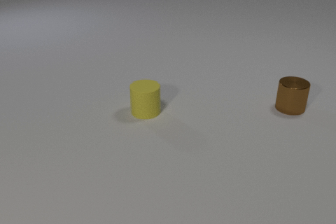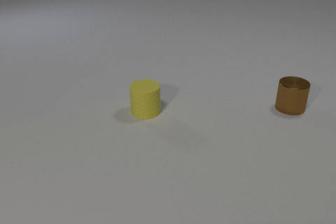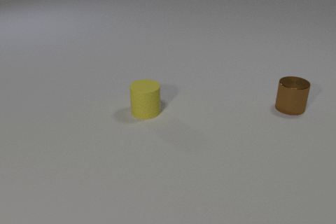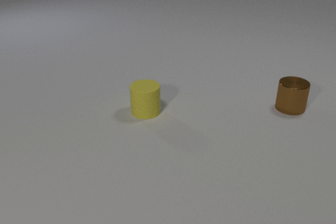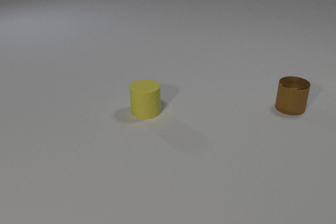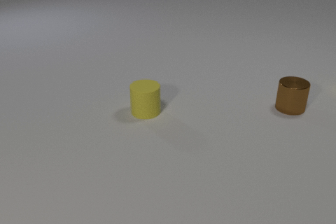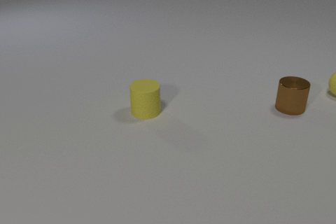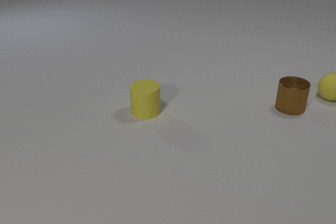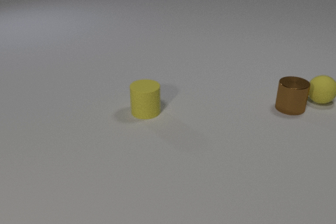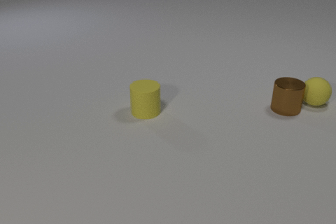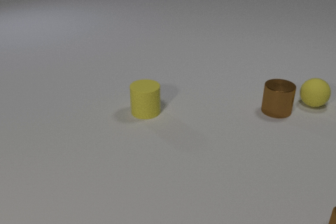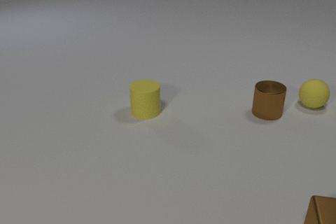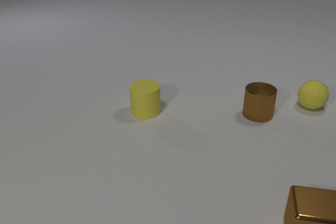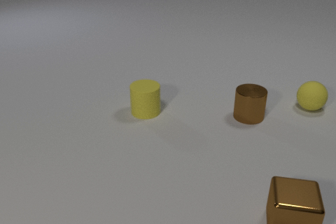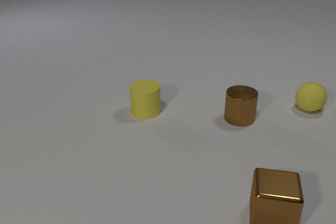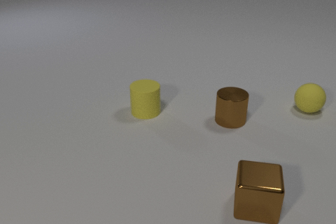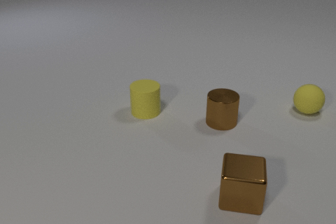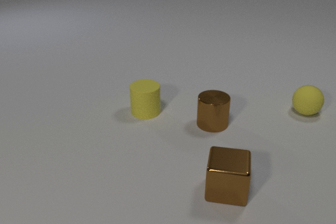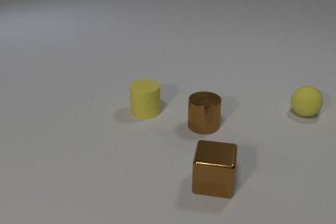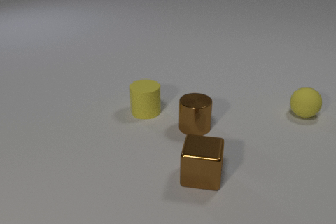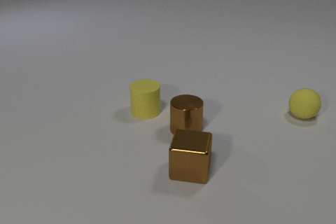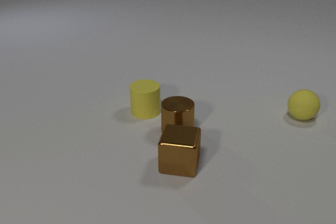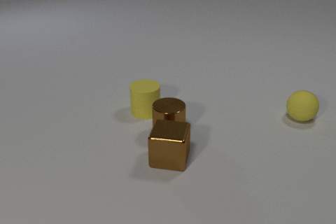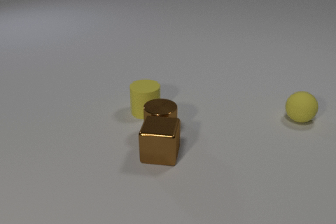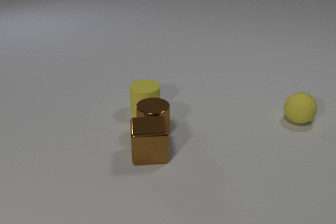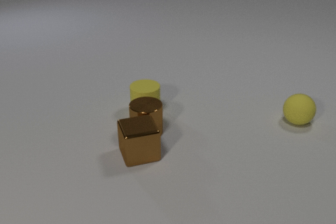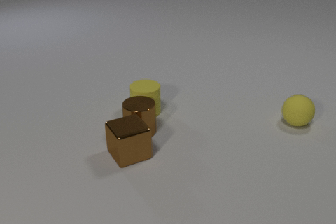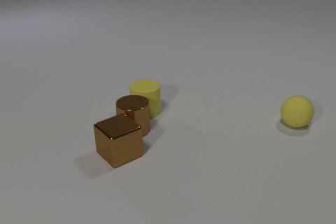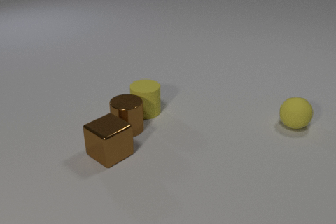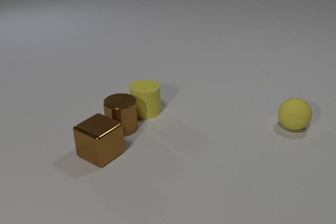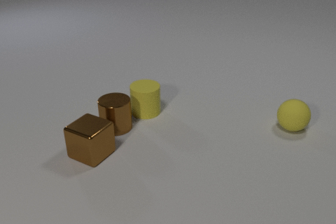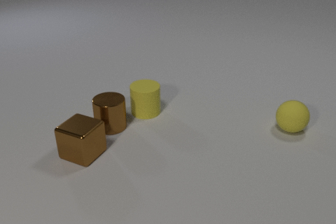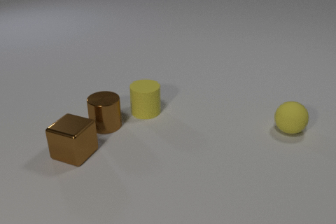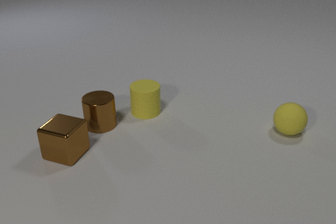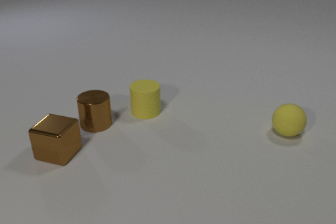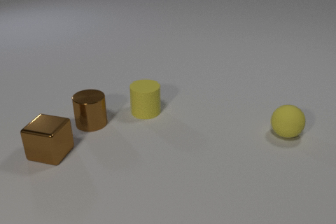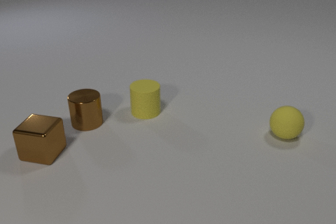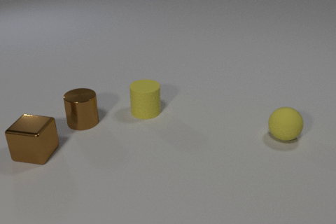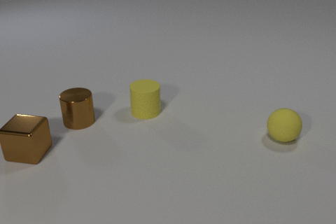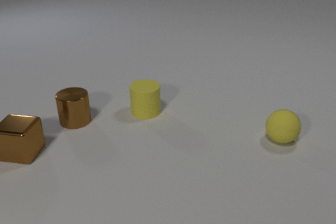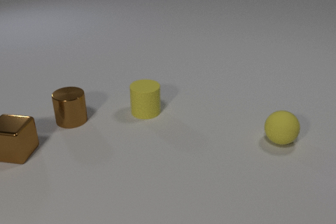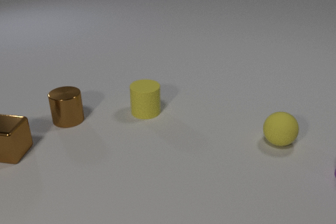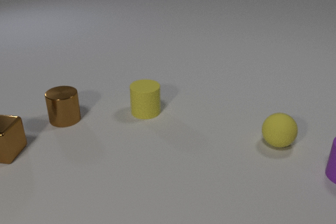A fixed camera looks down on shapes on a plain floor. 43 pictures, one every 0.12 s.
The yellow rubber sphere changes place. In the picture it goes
toward the camera.
The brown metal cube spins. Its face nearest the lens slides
to the right.
0.00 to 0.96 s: The yellow rubber sphere comes in at the right edge, rolls toward the camera and to the left.
0.96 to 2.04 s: The yellow rubber sphere rolls toward the camera and to the left. The brown metal cylinder slides to the left and toward the camera. The brown metal cube comes in at the bottom edge, slides to the left and away from the camera. The yellow rubber sphere and the brown metal cylinder collide.
2.04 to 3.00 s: The yellow rubber sphere rolls toward the camera. The brown metal cylinder slides to the left. The brown metal cube slides to the left and away from the camera, spins counterclockwise seen from above by about 30 degrees, its near face sliding to the right. The brown metal cylinder and the brown metal cube collide.
3.00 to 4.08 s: The yellow rubber sphere rolls toward the camera. The brown metal cylinder slides to the left and away from the camera. The brown metal cube slides to the left, spins counterclockwise seen from above by about 60 degrees, its near face sliding to the right.
4.08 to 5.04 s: The yellow rubber sphere rolls toward the camera. The brown metal cylinder slides to the left and away from the camera. The brown metal cube slides to the left. The purple rubber cylinder comes in at the right edge, slides to the left.
How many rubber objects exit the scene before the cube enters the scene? 0.
What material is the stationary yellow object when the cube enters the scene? rubber.
How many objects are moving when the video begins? 0.
